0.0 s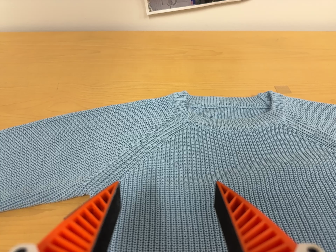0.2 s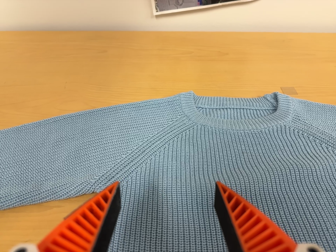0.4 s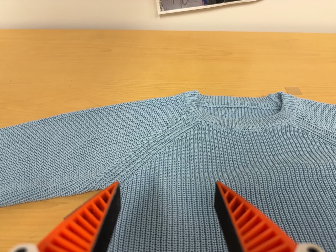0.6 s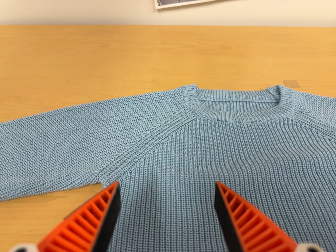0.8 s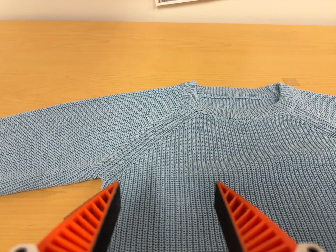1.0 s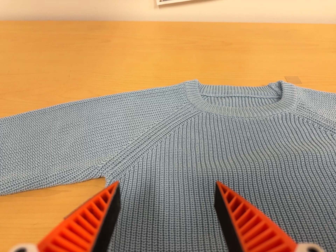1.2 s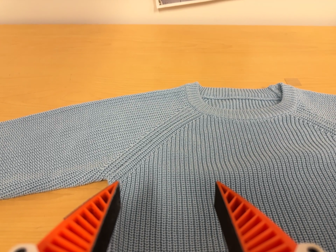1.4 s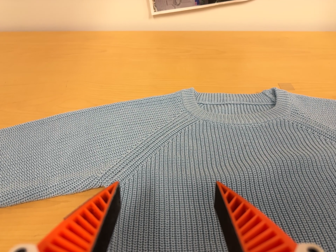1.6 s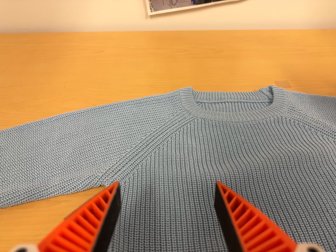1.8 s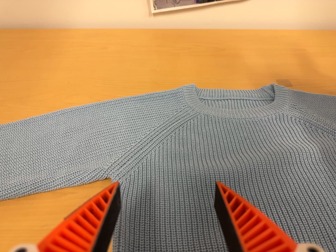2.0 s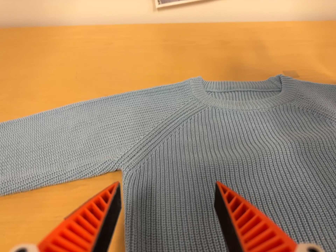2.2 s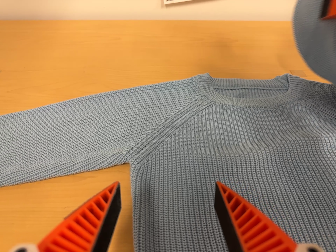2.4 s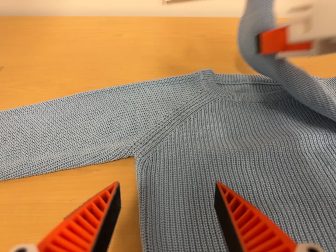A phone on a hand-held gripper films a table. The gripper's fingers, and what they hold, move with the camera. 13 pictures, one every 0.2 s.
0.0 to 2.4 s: The camera travels to its left and toward the bottom of its view, about 7 cm, so close, fixed things drift to the right.
The film runs forward here.
